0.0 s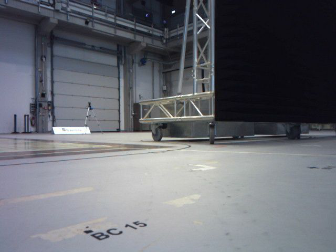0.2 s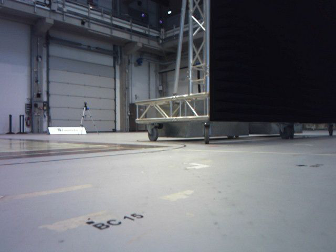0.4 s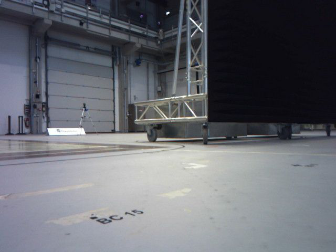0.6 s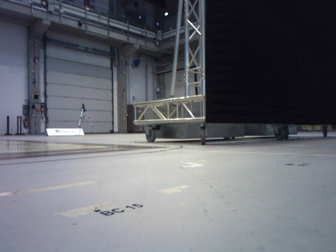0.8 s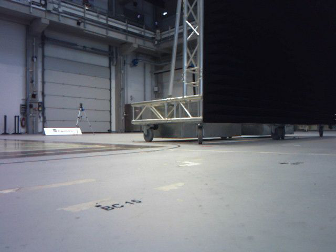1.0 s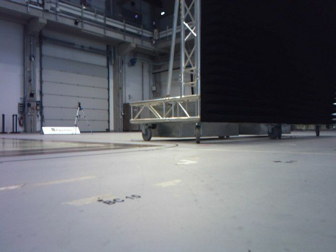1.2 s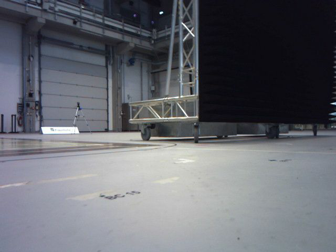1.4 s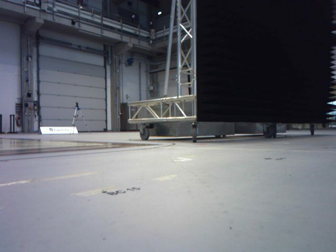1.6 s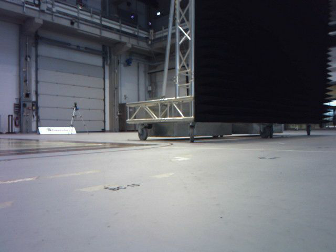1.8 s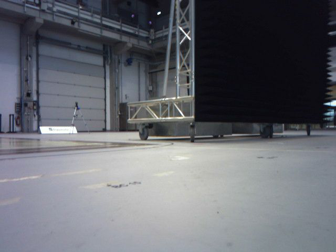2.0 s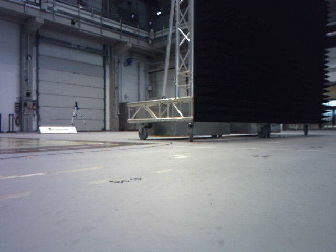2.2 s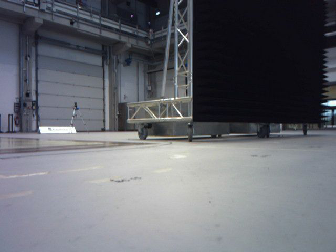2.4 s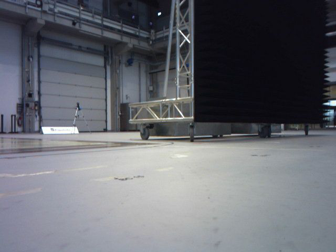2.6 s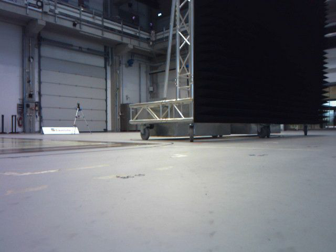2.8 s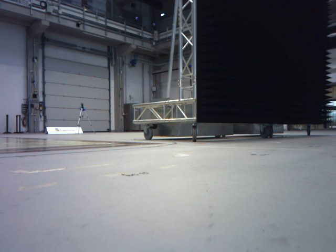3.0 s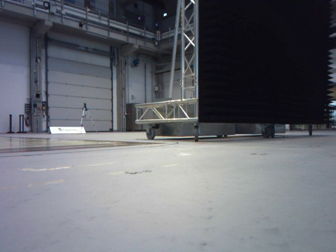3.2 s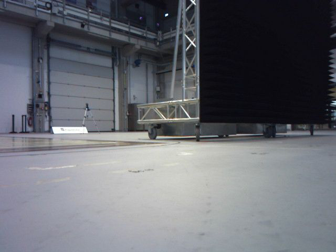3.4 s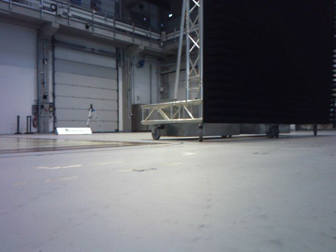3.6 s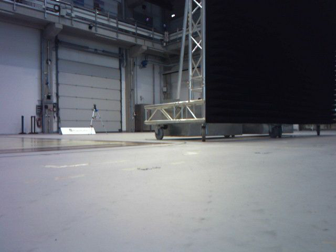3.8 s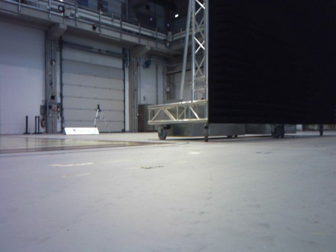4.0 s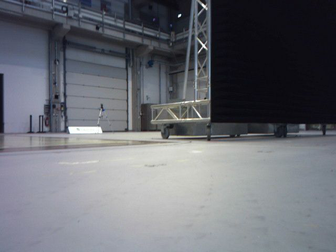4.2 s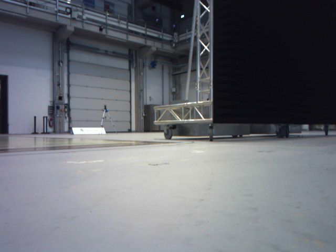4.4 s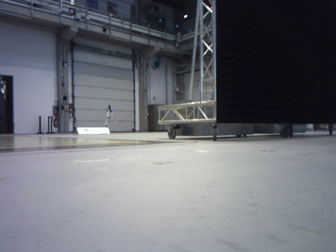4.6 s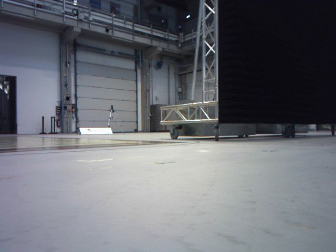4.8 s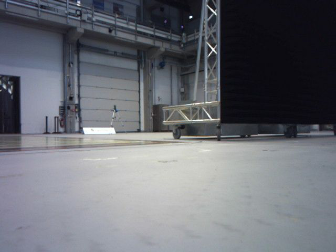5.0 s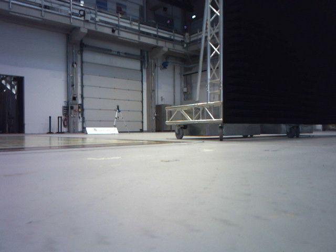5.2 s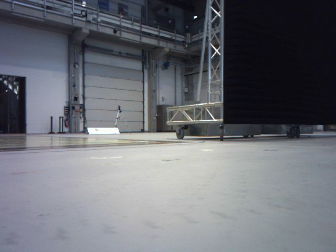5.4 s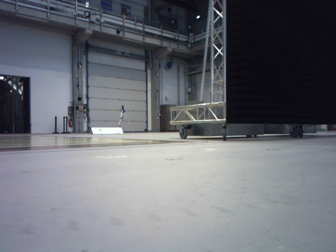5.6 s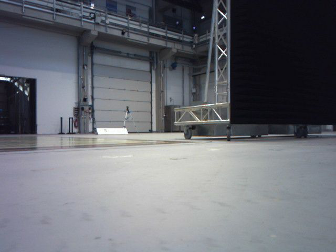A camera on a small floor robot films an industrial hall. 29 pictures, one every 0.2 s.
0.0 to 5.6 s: The camera travels backward, about 1.2 m, so what stands in front gets smaller.
The film runs backward here.
